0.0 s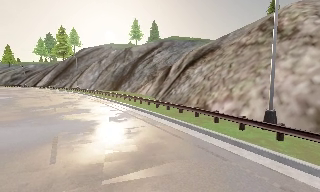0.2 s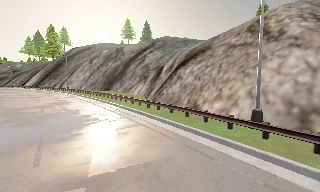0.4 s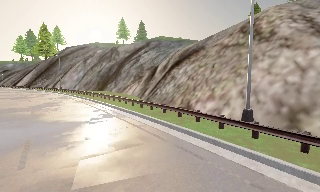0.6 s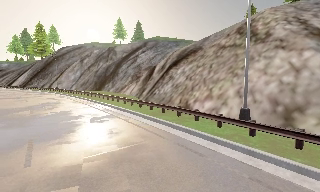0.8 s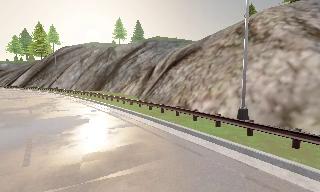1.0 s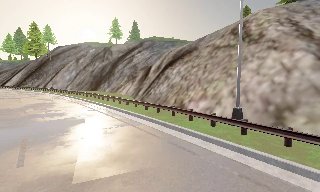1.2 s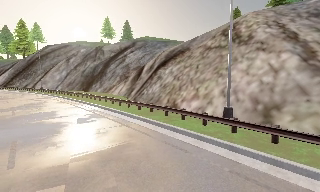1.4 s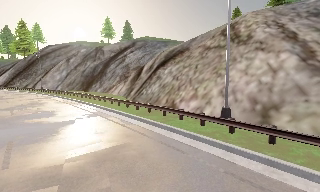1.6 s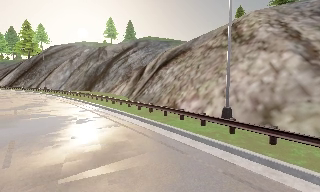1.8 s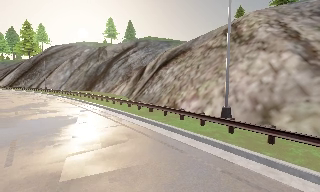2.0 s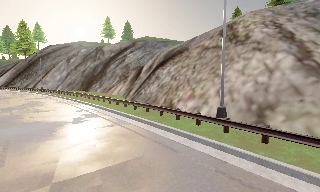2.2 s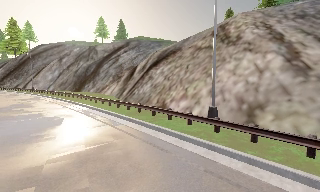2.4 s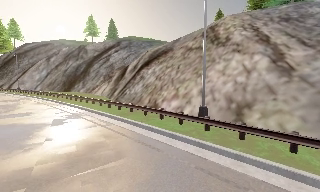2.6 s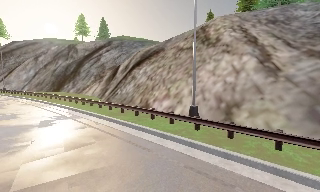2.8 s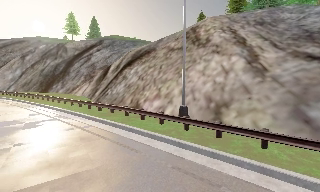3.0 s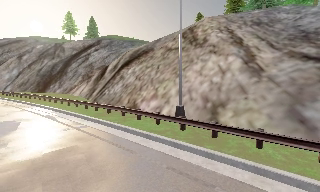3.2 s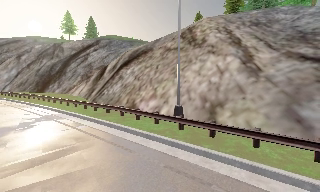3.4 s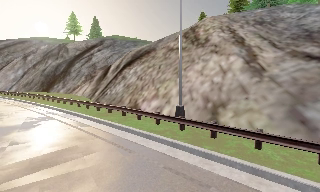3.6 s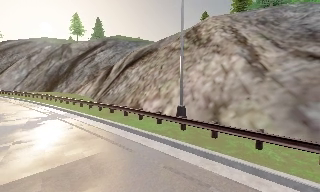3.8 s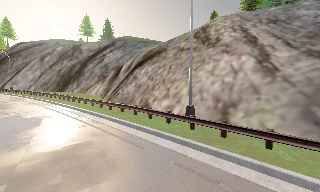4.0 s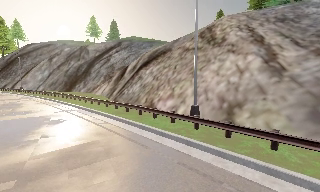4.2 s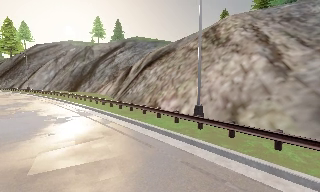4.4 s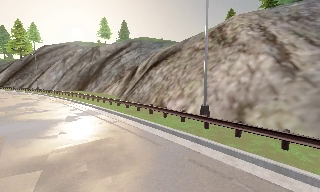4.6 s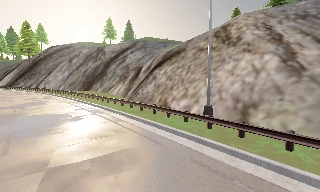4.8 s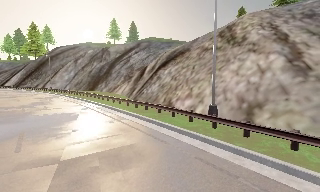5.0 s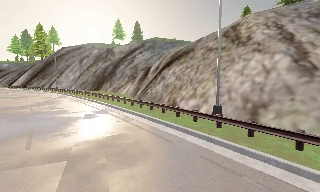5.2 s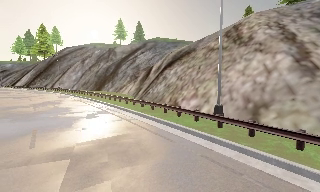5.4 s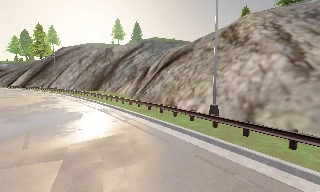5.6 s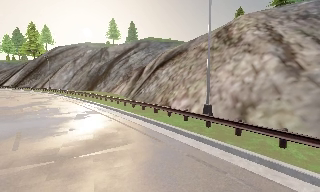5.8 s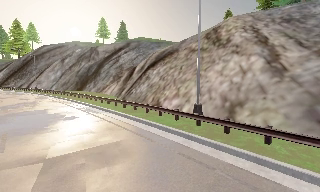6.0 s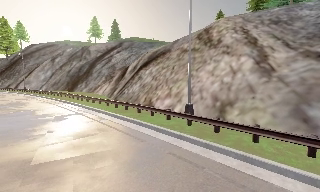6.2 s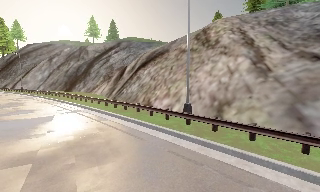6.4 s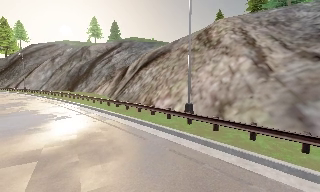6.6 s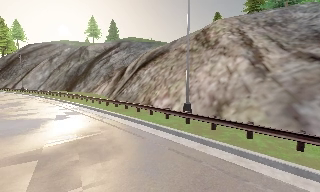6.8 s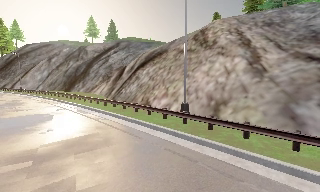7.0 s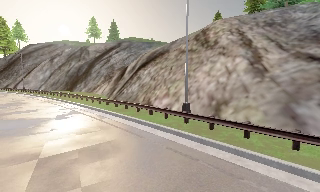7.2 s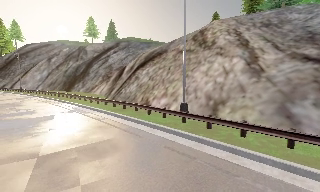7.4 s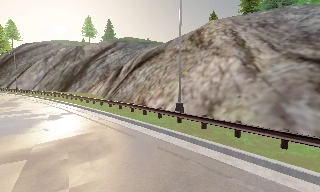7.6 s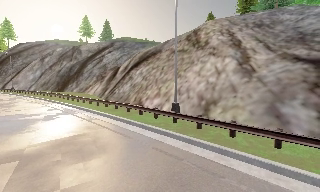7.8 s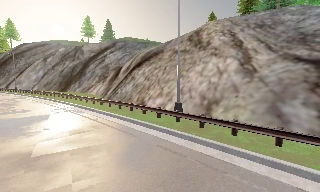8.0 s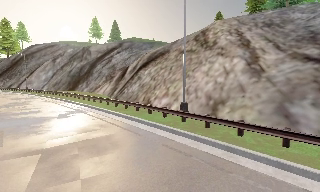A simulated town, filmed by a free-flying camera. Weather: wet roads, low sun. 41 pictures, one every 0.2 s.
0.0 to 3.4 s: The scene slides to the left, as the camera pans about 20 degrees to its right. It travels to its right, about 1 m, so close, fixed things drift to the left.
3.4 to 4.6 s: The scene slides to the right, as the camera pans about 10 degrees to its left.
4.6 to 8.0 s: The camera travels backward, about 1 m, so what stands in front gets smaller.
The film runs backward here.
